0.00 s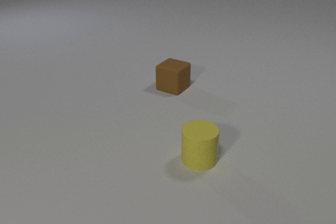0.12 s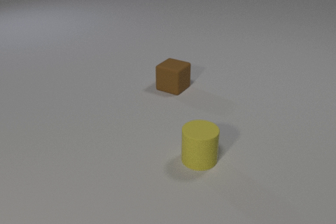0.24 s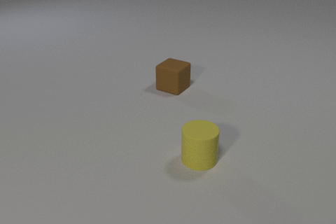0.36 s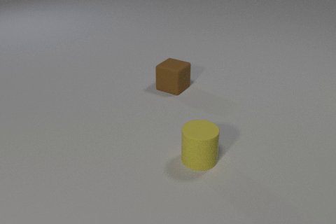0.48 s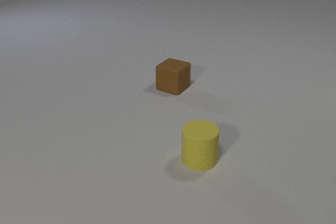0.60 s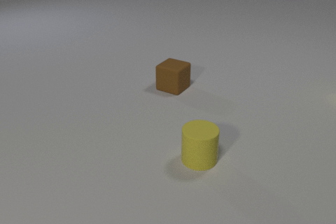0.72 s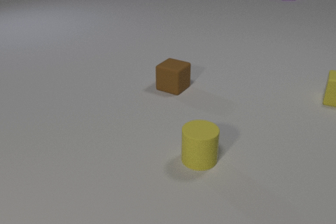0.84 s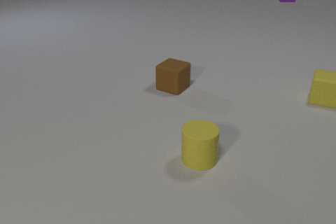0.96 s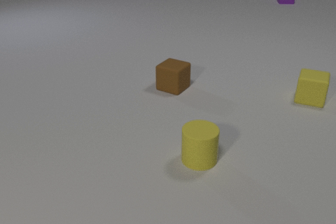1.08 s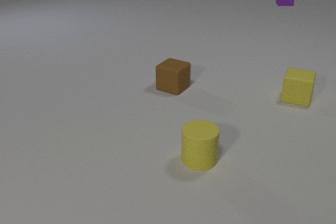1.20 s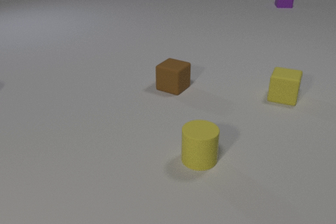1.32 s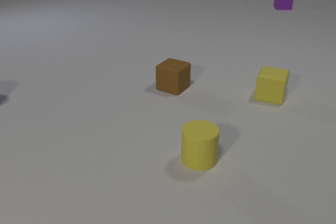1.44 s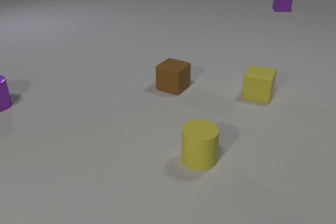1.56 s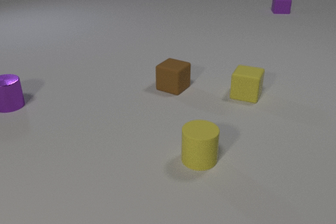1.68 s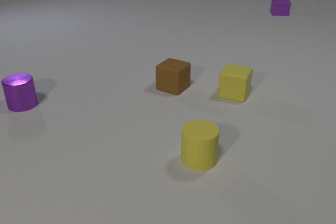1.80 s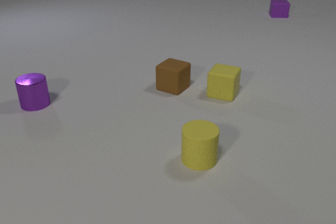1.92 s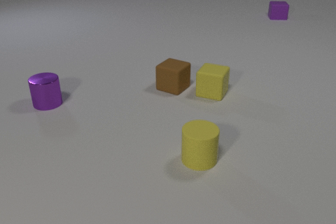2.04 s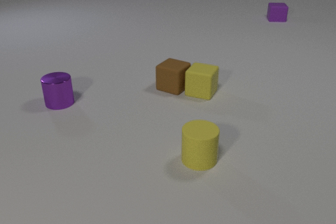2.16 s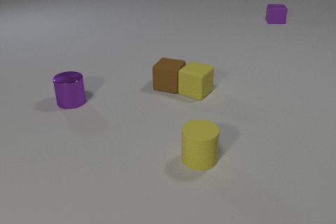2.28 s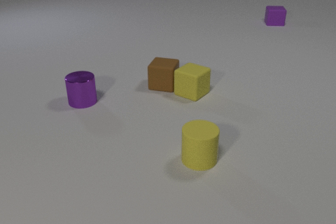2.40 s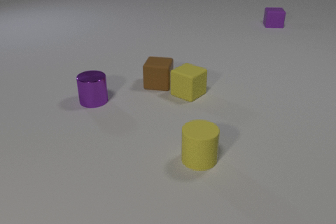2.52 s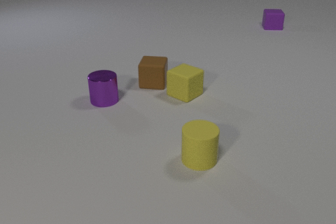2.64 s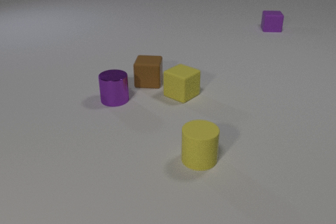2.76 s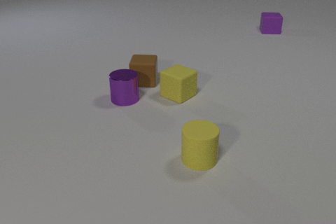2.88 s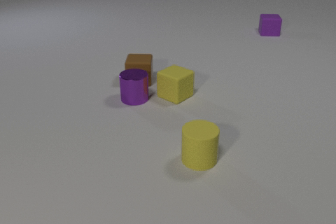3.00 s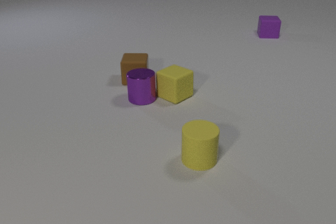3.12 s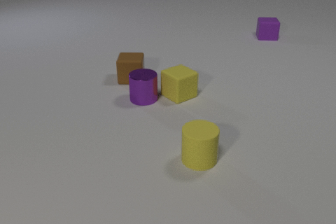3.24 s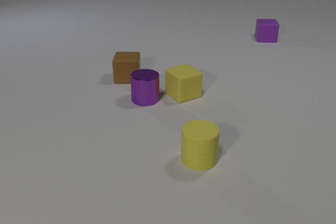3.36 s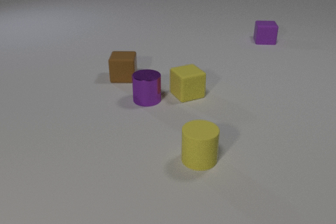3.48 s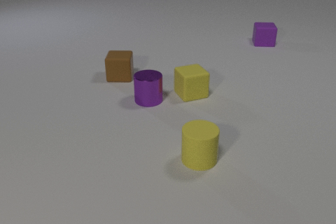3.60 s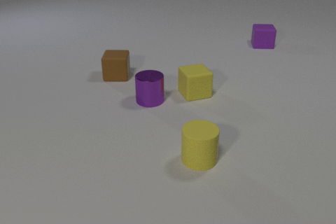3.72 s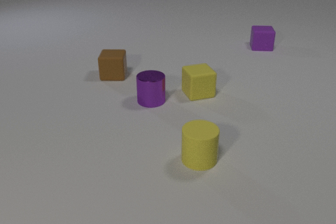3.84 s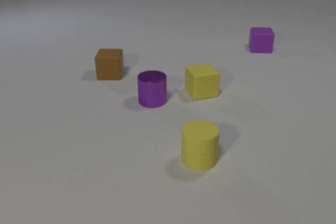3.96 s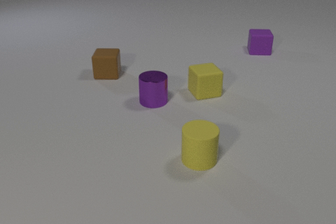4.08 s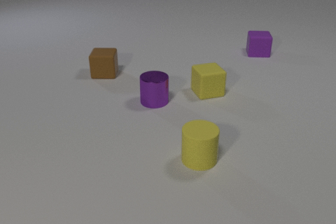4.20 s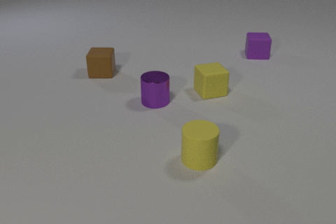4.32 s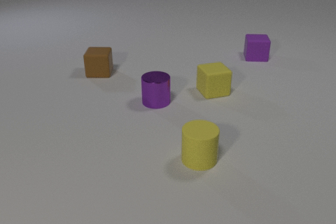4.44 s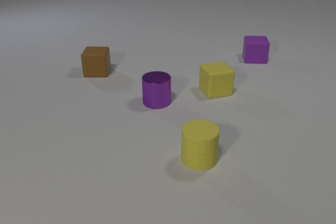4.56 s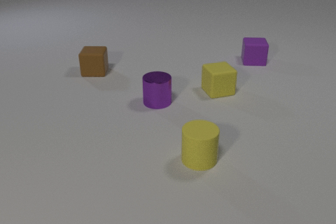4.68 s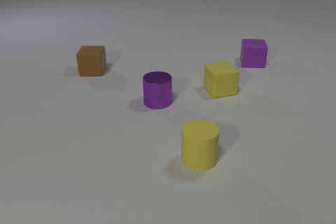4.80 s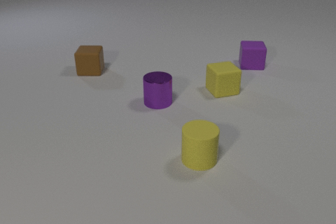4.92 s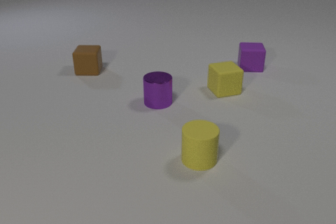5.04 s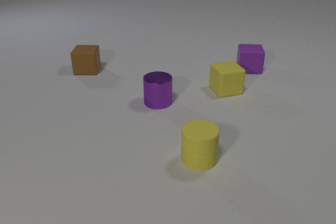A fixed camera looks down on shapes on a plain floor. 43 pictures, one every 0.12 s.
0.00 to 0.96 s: The yellow rubber cube comes in at the right edge, slides to the left. The purple rubber cube comes in at the top edge, slides toward the camera.
0.96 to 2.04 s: The yellow rubber cube slides to the left. The purple metal cylinder comes in at the left edge, slides to the right. The purple rubber cube slides toward the camera.
2.04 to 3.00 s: The yellow rubber cube slides to the left. The brown rubber cube slides to the left and away from the camera, spins counterclockwise seen from above by about 30 degrees, its near face sliding to the right. The purple metal cylinder slides to the right. The purple rubber cube slides toward the camera. The yellow rubber cube and the brown rubber cube collide. The yellow rubber cube and the purple metal cylinder collide.
3.00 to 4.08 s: The yellow rubber cube slides to the right, spins clockwise seen from above by about 30 degrees, its near face sliding to the left. The brown rubber cube slides to the left and away from the camera. The purple metal cylinder slides to the right and toward the camera. The purple rubber cube slides toward the camera.
4.08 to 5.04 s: The yellow rubber cube slides to the right. The brown rubber cube slides to the left and away from the camera. The purple rubber cube slides toward the camera.
How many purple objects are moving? 2.
How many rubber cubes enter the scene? 2.
What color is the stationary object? yellow.
